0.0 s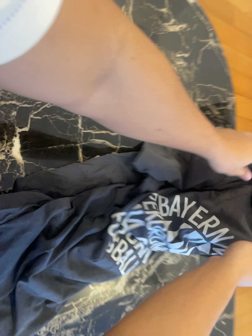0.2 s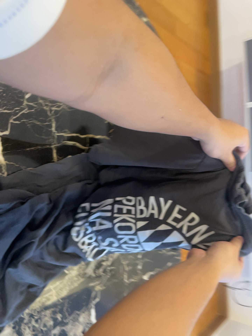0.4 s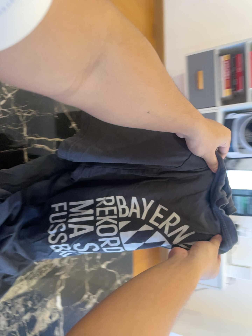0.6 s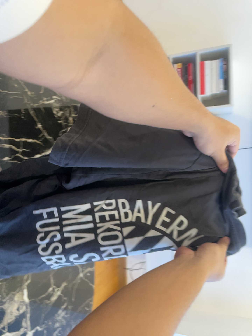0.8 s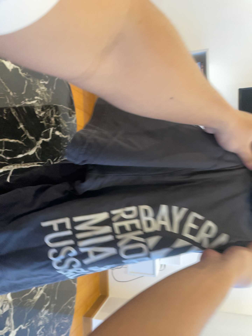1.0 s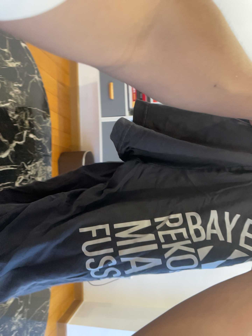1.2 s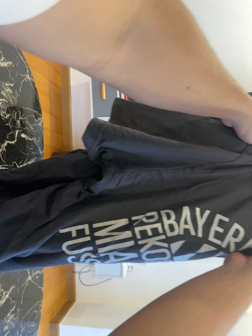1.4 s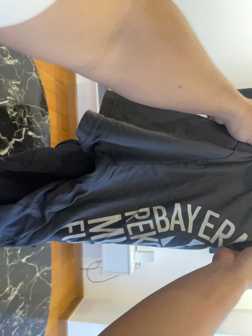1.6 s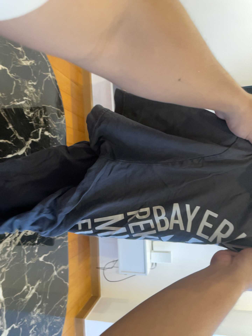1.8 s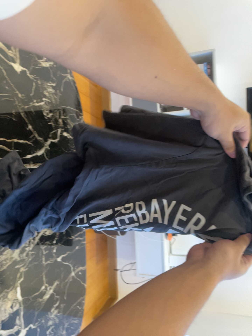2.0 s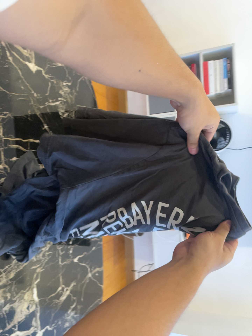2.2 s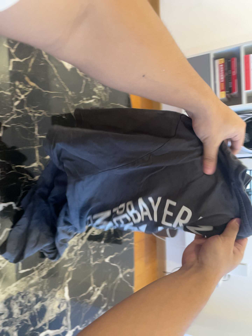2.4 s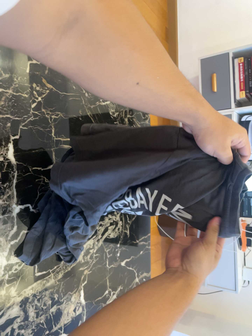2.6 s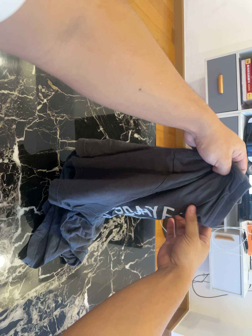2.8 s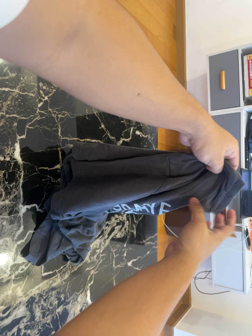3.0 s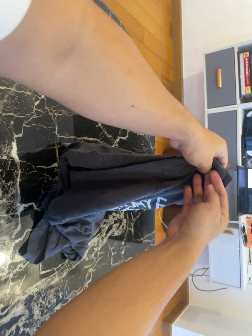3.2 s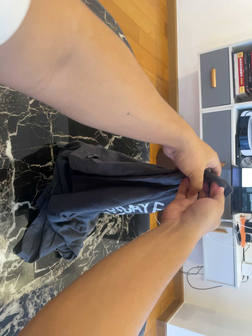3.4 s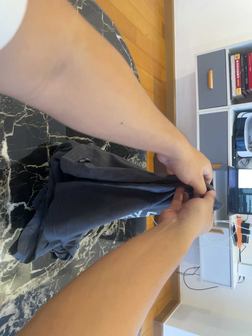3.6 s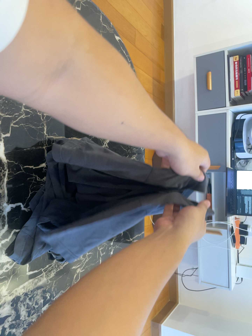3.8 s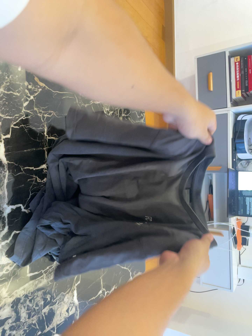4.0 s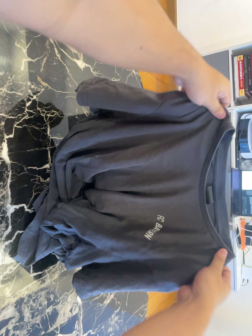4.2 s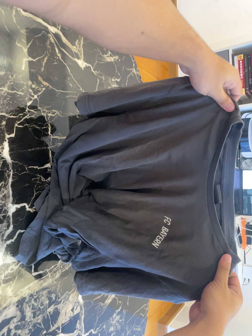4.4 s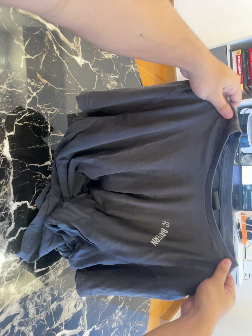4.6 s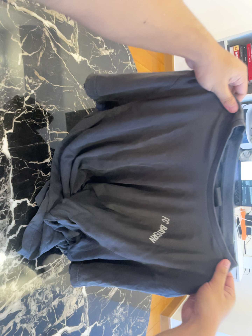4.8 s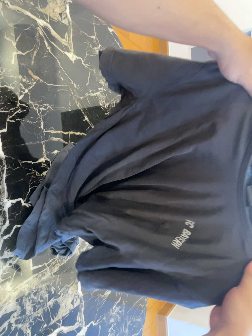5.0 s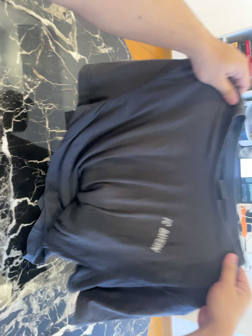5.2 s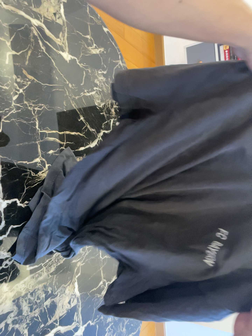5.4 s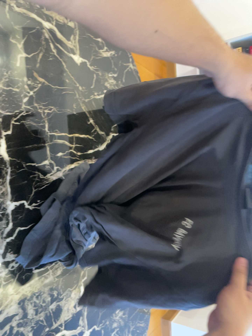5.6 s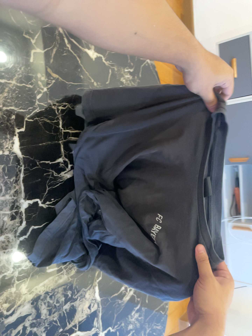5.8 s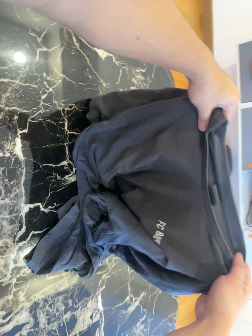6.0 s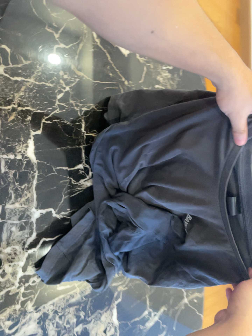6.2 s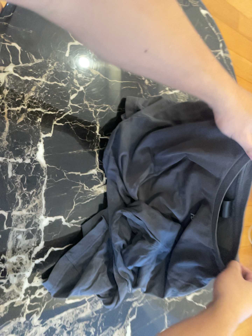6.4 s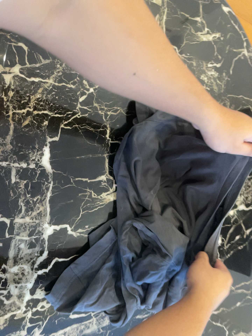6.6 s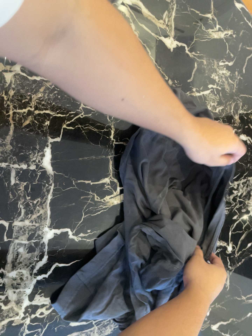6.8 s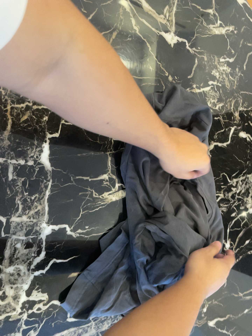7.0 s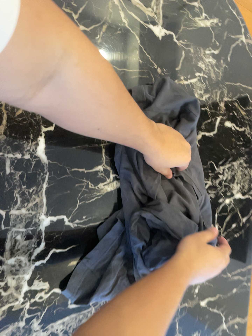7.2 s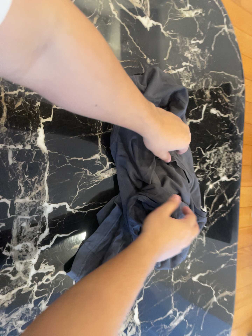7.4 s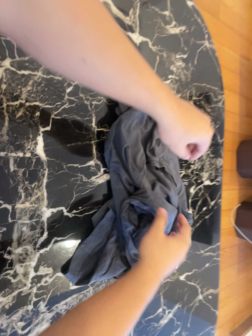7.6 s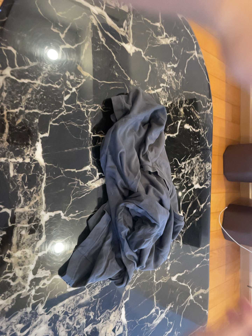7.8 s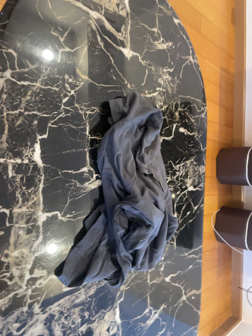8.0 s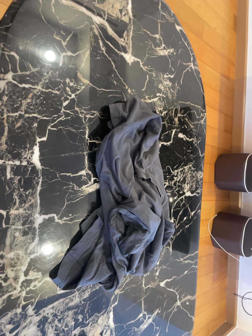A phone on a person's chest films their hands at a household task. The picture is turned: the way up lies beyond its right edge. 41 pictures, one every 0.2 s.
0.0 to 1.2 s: The camera swings to its right by about 45 degrees, and the scene slides to the left. It travels backward, about 34 cm.
1.2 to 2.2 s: The camera swings to its left by about 20 degrees, and the scene slides to the right. It travels forward, about 9 cm, so what stands in front looms larger.
2.2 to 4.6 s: The camera shifts only a little, or ends up much as it began.
4.6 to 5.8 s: The camera travels forward, about 7 cm, so what stands in front looms larger.
5.8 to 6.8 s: The camera pans to its left by about 20 degrees. It travels forward and to its right, about 18 cm, so what stands in front looms larger.
6.8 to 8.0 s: The camera pans to its right by about 15 degrees. It travels backward and to its left, about 14 cm, so what stands in front gets smaller.
The film runs backward here.
